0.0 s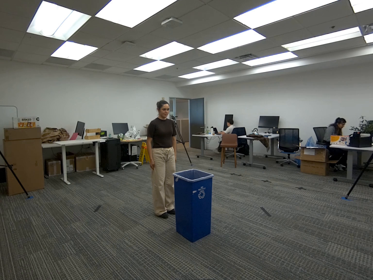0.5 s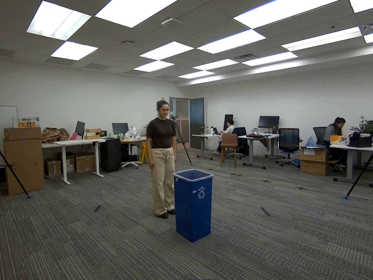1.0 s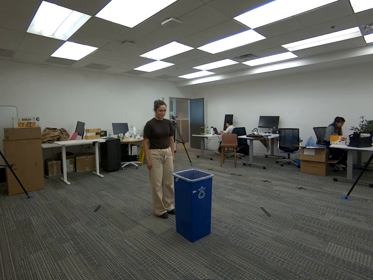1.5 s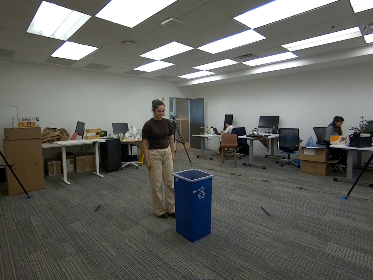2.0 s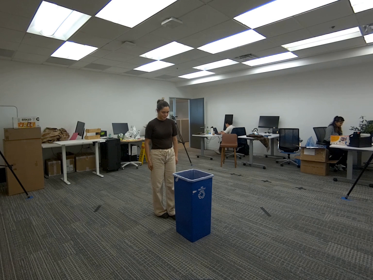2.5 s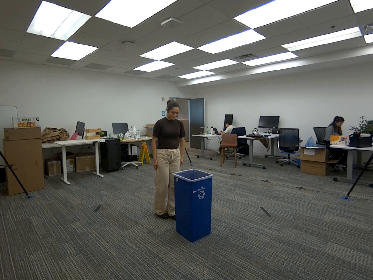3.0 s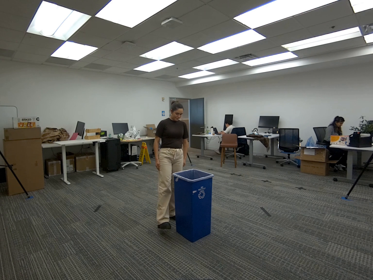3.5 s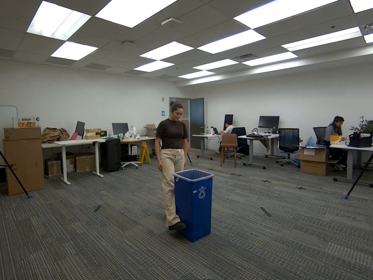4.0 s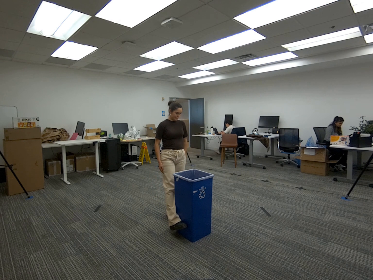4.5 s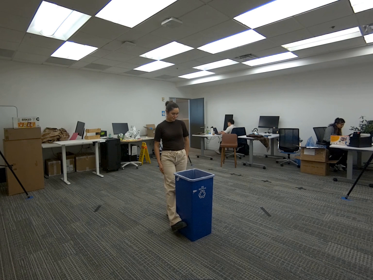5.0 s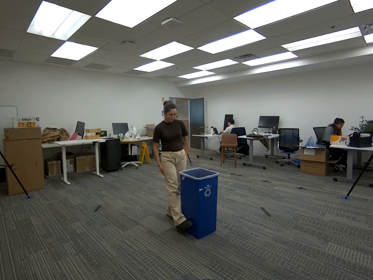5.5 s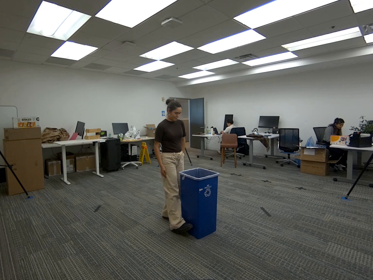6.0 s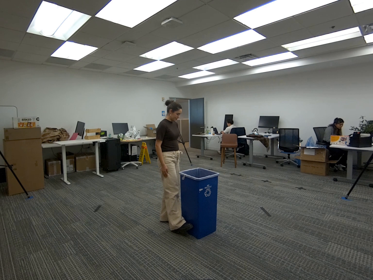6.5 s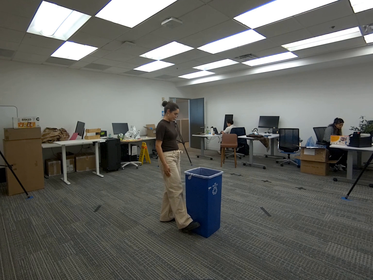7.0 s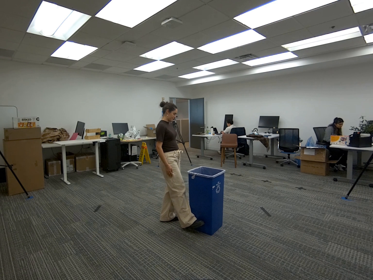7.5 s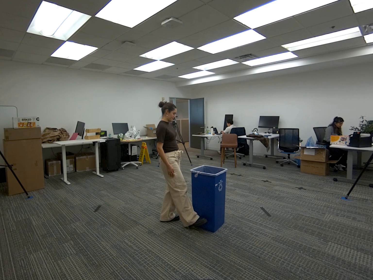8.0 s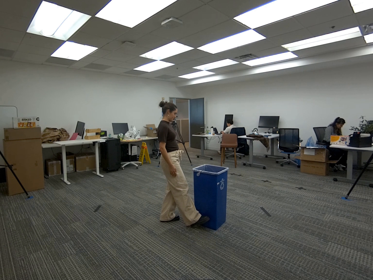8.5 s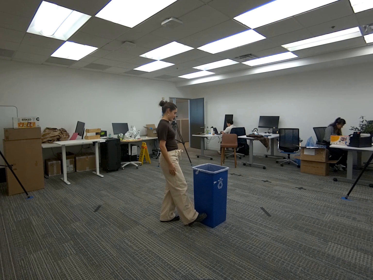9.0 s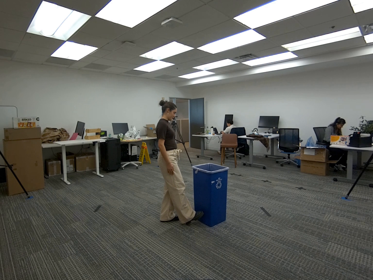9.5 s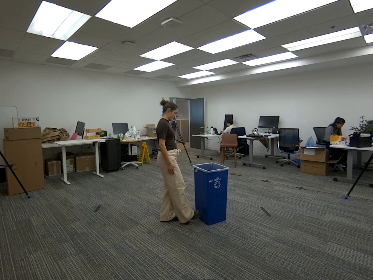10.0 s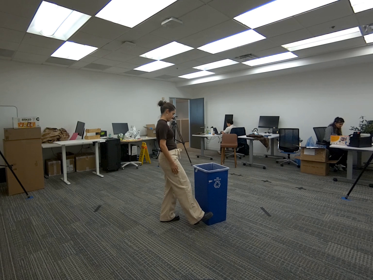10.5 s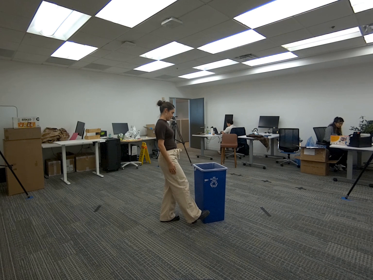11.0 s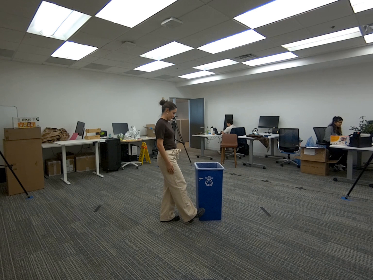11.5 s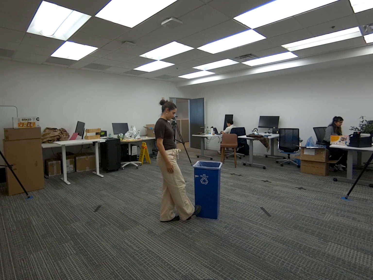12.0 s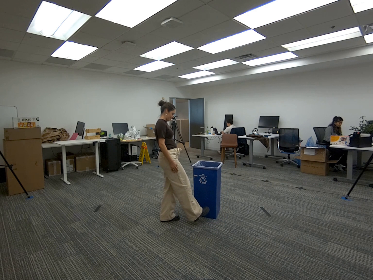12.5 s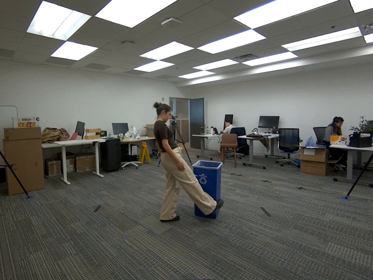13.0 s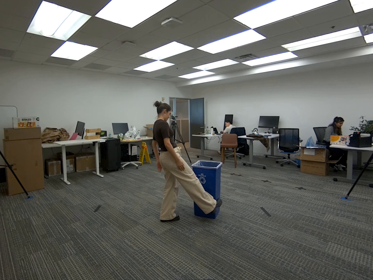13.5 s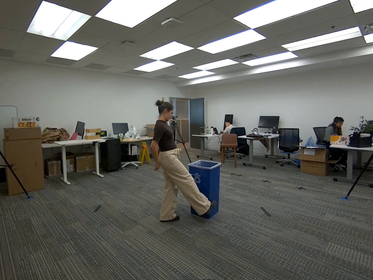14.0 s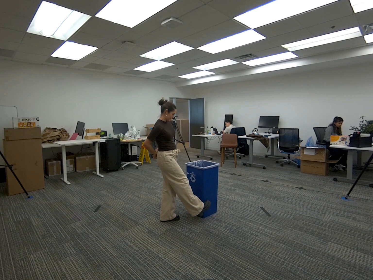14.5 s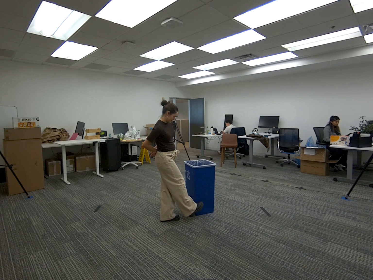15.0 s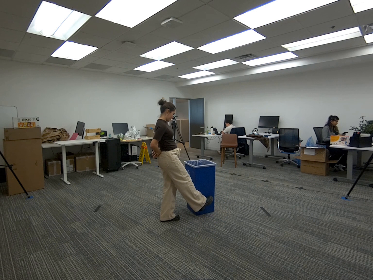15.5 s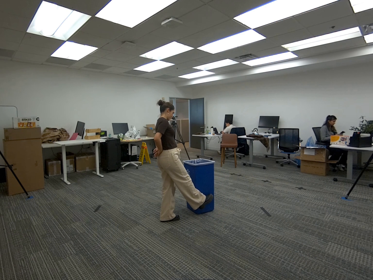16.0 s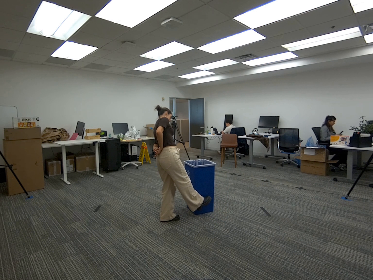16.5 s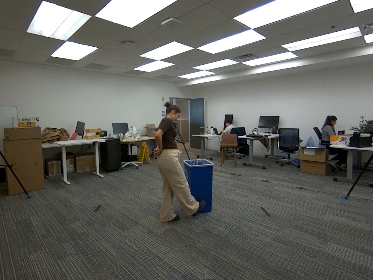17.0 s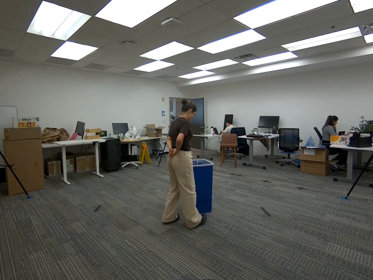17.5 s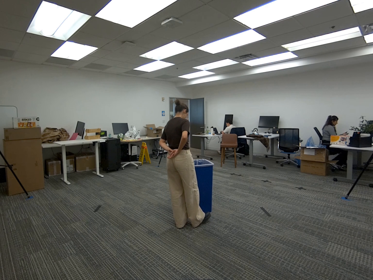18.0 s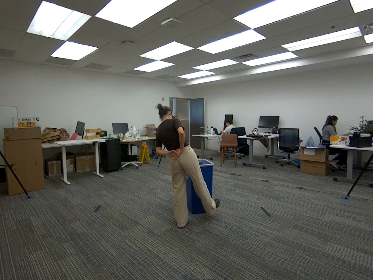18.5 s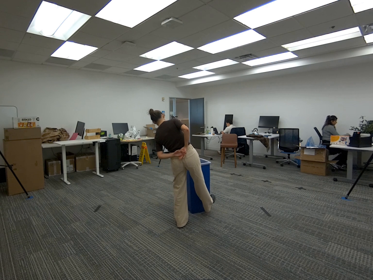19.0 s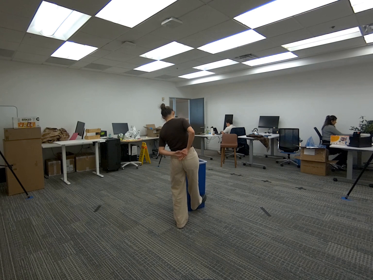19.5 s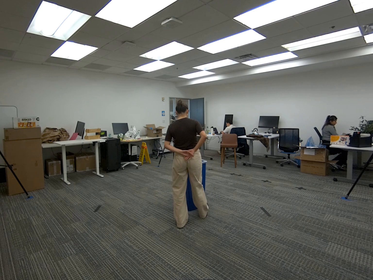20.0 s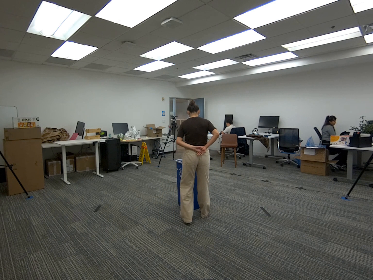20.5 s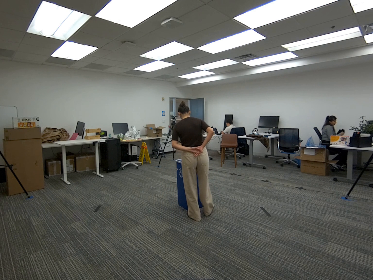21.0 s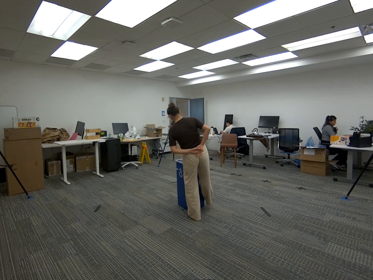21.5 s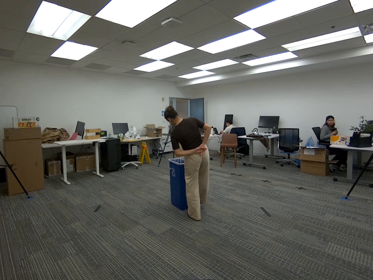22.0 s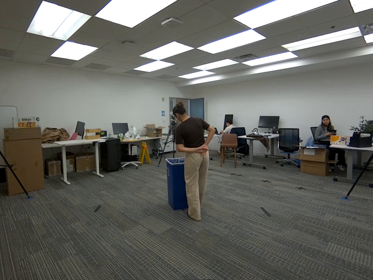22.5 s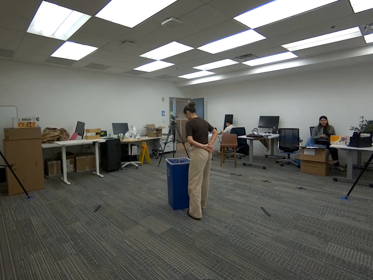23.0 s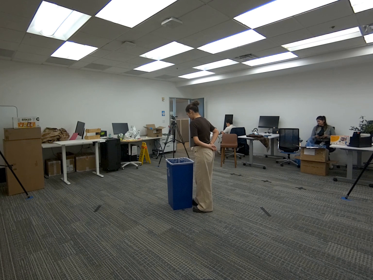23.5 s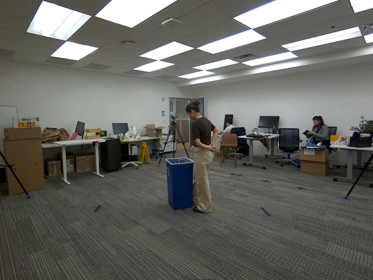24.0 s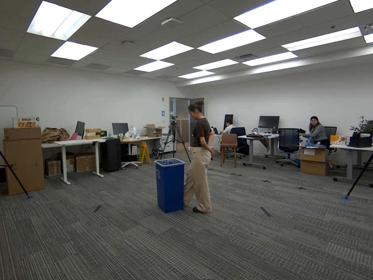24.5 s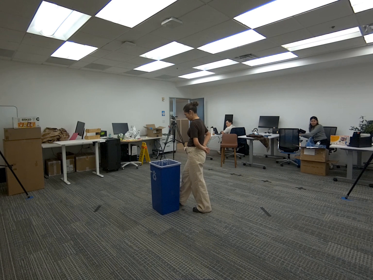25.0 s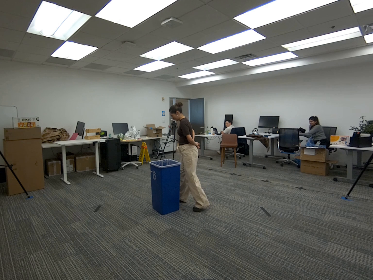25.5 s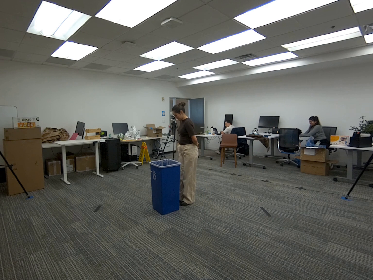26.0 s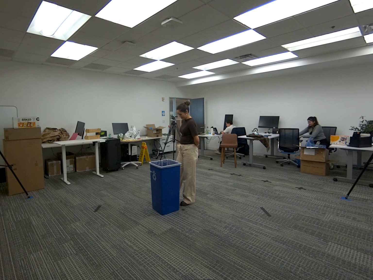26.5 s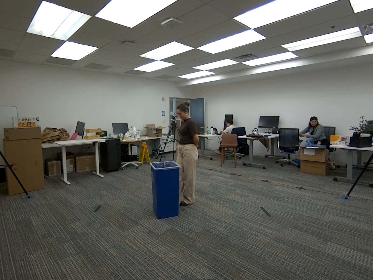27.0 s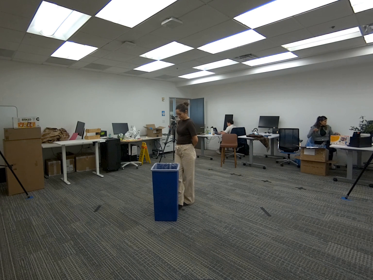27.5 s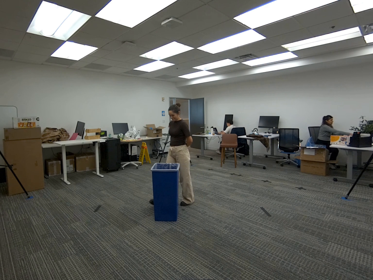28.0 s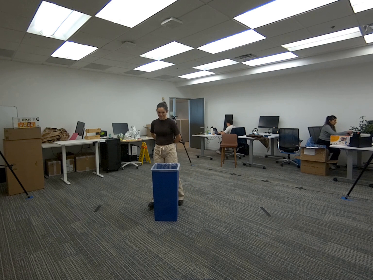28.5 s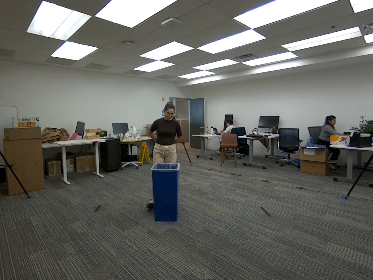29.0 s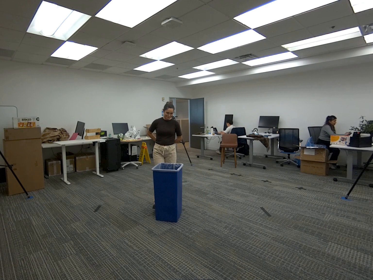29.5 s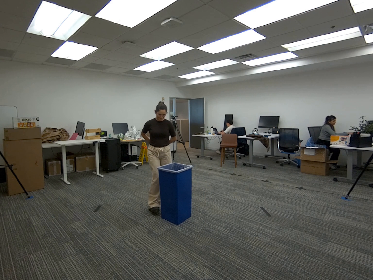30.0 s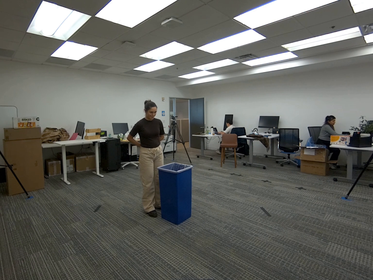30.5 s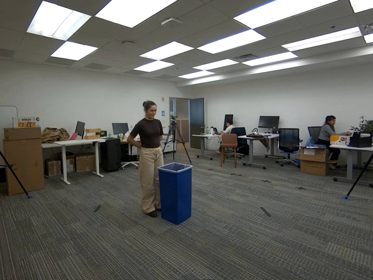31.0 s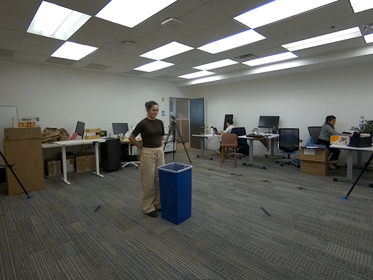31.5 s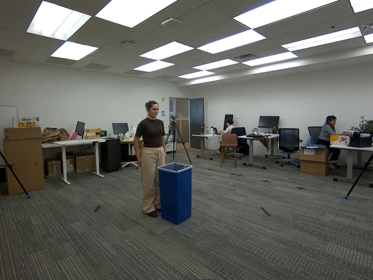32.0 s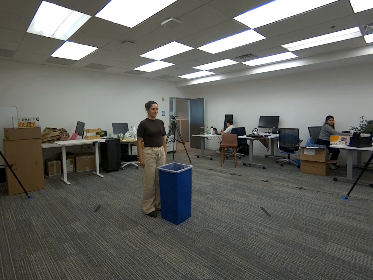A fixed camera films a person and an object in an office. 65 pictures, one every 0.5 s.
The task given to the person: Walk over to the blue trash can and move the trash can using your right foot.
